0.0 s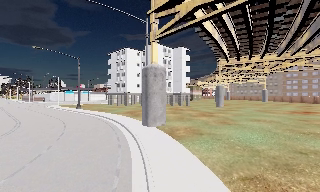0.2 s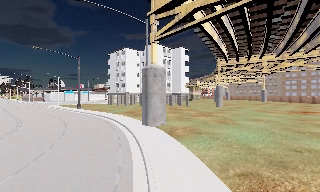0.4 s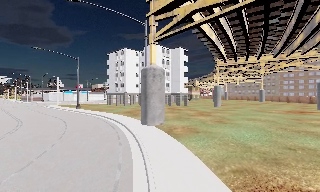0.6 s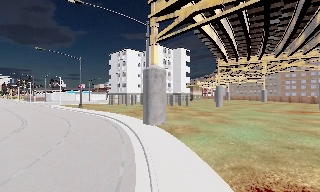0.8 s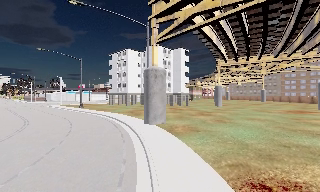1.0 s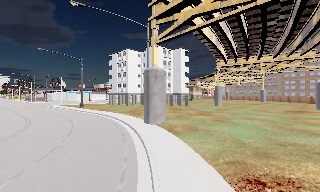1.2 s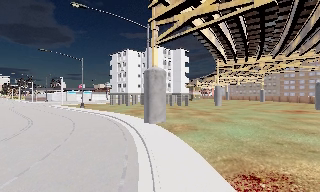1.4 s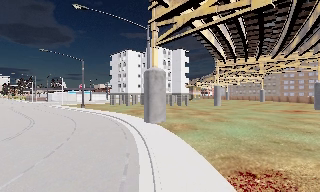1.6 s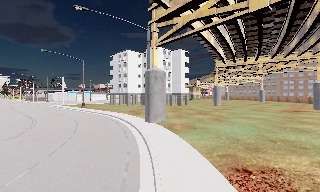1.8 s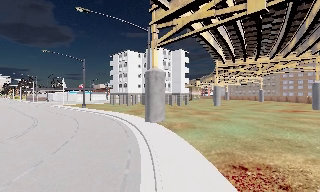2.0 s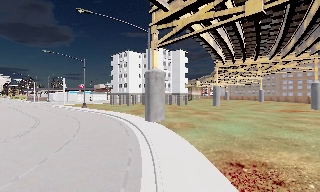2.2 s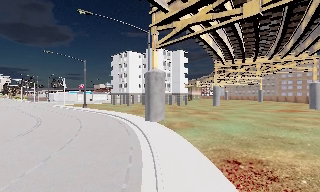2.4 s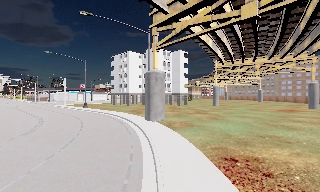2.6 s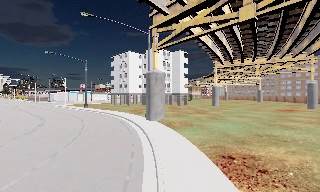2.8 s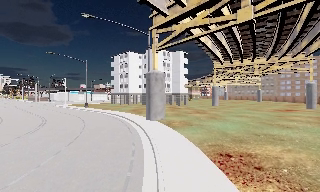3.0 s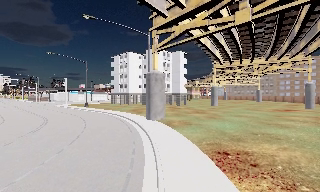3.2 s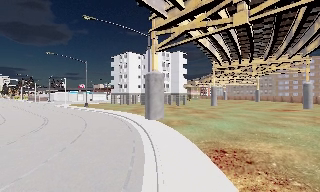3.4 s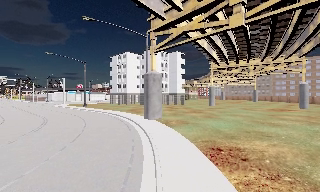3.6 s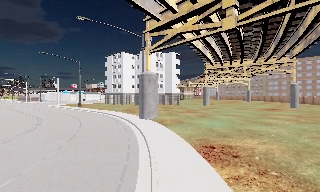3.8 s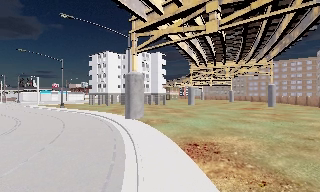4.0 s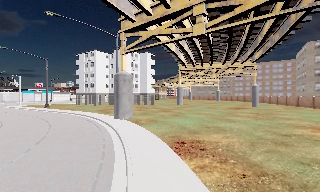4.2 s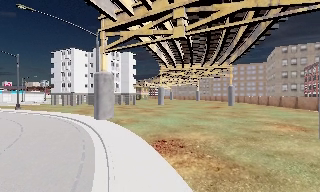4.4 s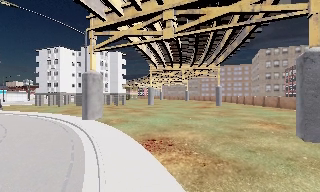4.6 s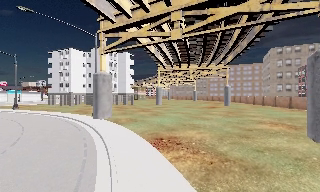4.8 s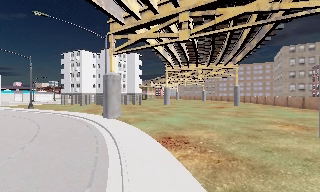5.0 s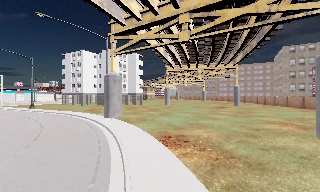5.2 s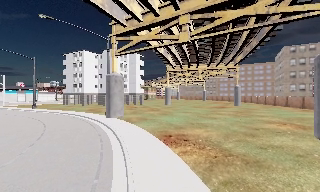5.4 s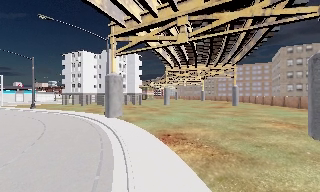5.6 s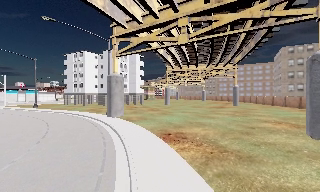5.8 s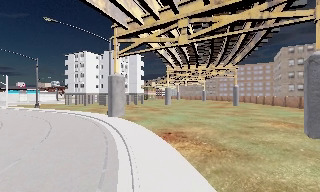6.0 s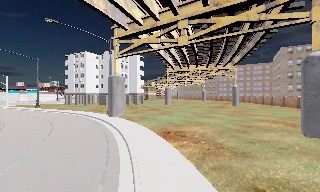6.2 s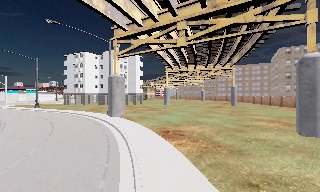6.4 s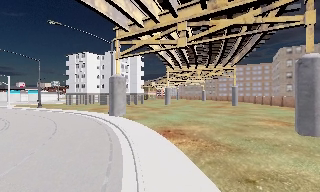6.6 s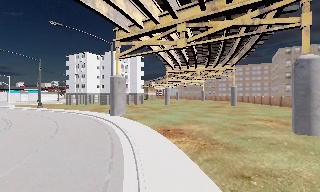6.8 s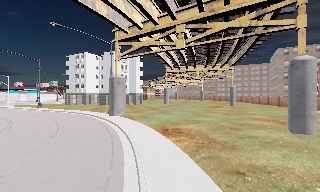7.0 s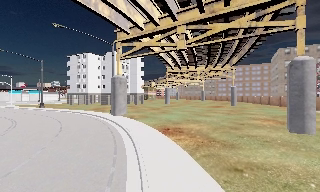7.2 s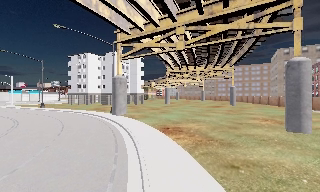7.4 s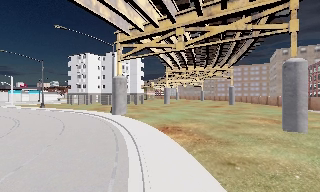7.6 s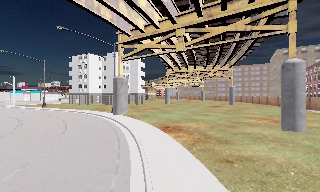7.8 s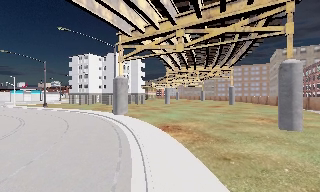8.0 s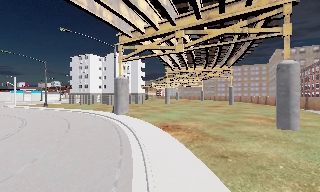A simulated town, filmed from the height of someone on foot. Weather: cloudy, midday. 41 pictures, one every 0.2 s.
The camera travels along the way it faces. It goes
backward.
0.0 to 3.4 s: The camera travels backward, about 4 m, so what stands in front gets smaller.
3.4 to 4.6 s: The camera swings to its right by about 20 degrees, and the scene slides to the left. It travels backward, about 1.5 m, so what stands in front gets smaller.
4.6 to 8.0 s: The camera travels backward, about 4 m, so what stands in front gets smaller.
The film runs backward here.
